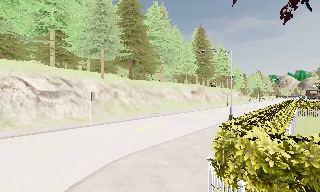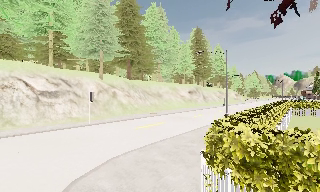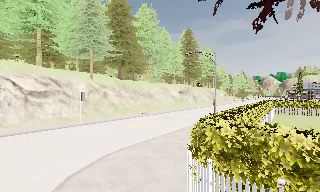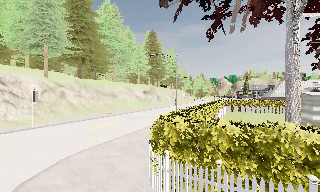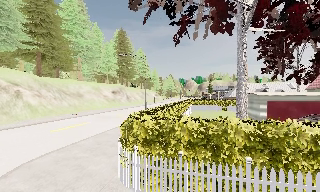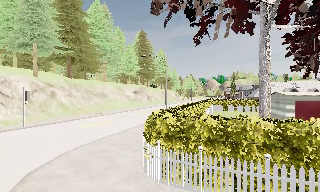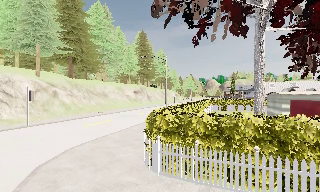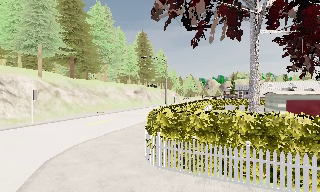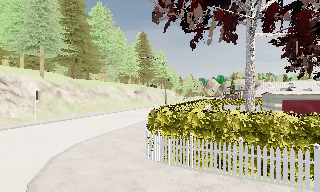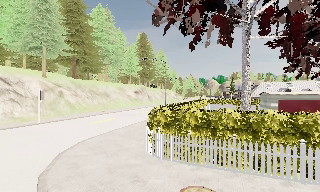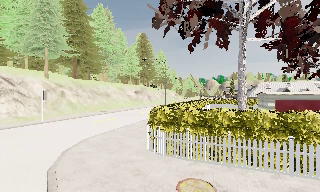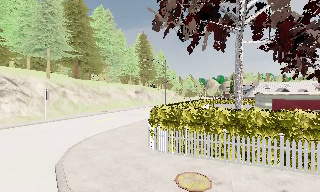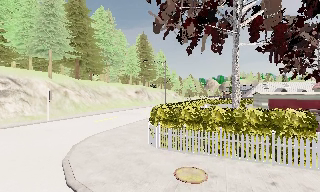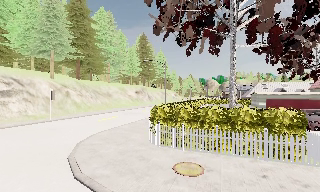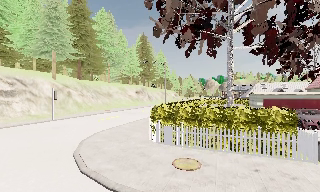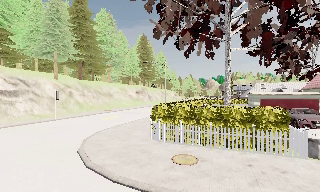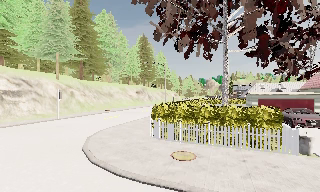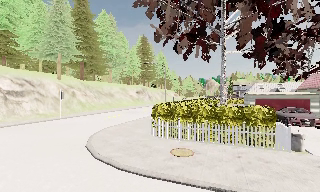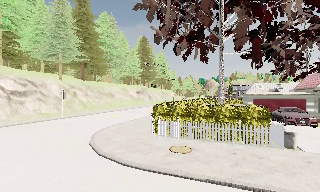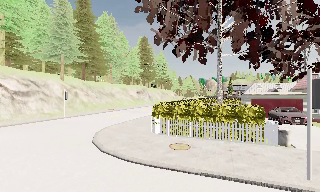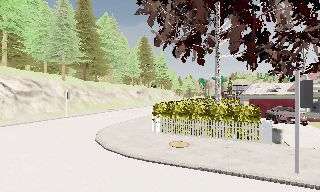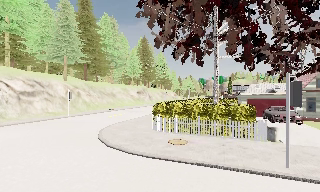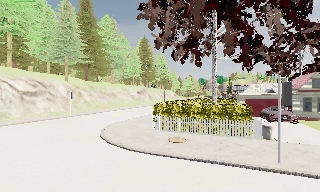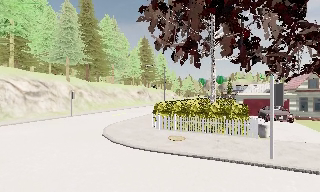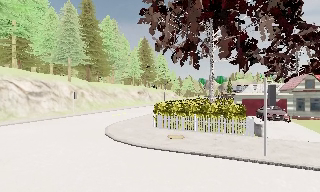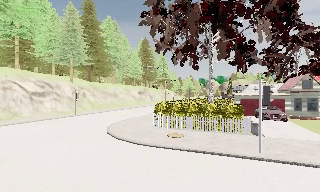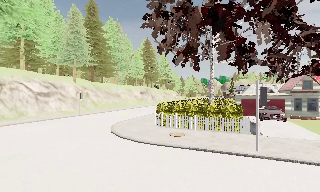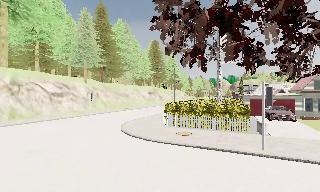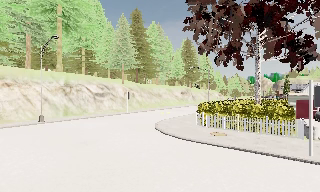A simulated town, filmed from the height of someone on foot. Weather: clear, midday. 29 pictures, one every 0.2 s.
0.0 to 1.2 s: The camera swings to its right by about 20 degrees, and the scene slides to the left. It travels backward, about 2.5 m, so what stands in front gets smaller.
1.2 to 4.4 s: The camera travels backward, about 6 m, so what stands in front gets smaller.
4.4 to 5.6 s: The camera swings to its left by about 15 degrees, and the scene slides to the right. It travels backward, about 2.5 m, so what stands in front gets smaller.
The film runs backward here.
